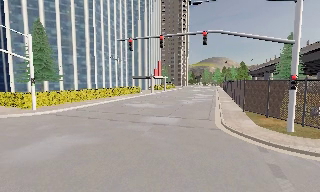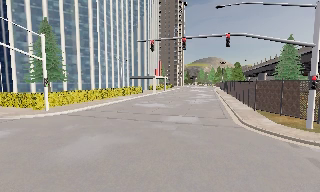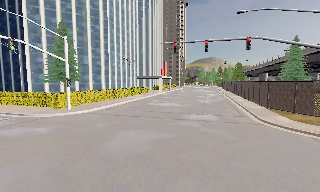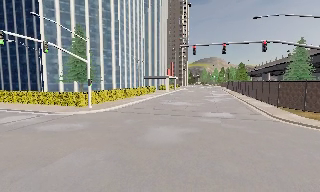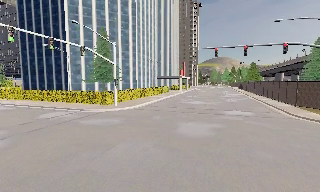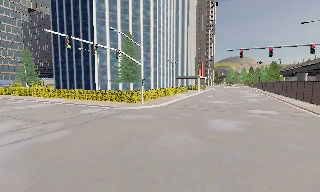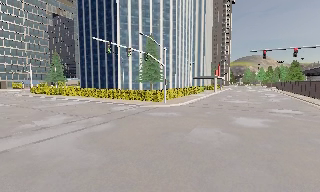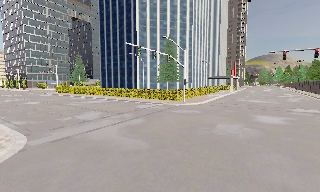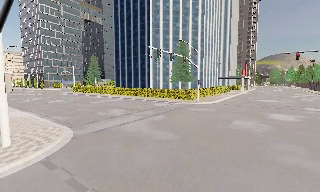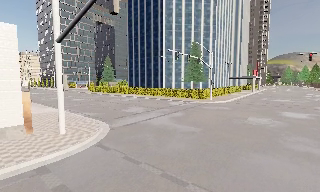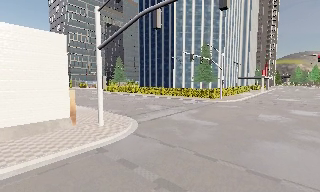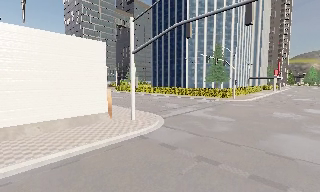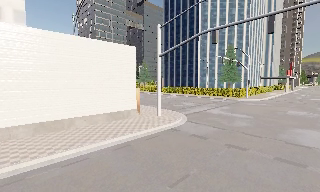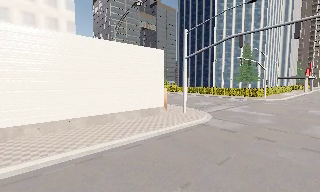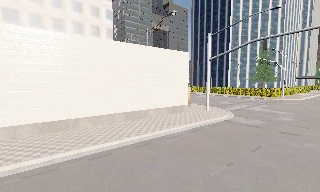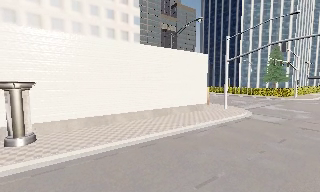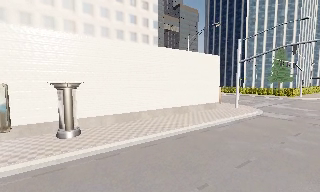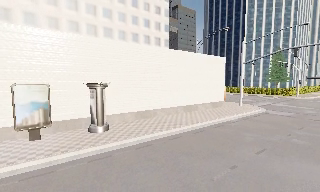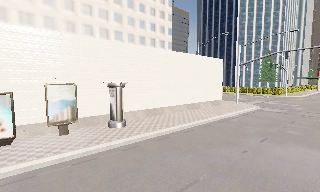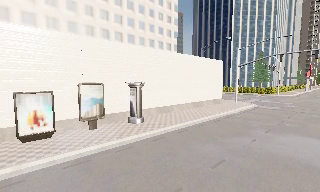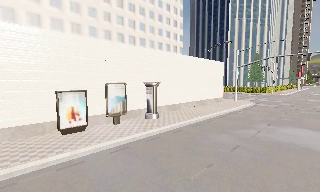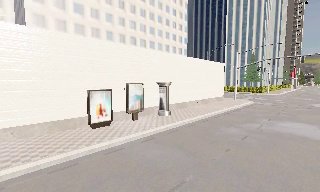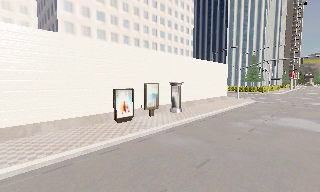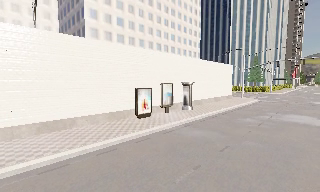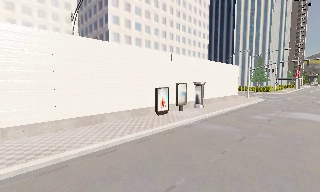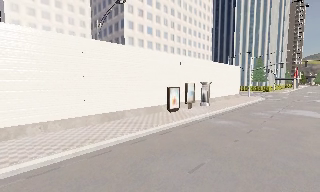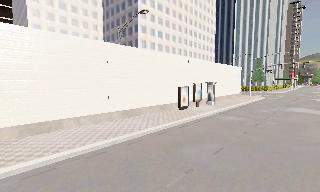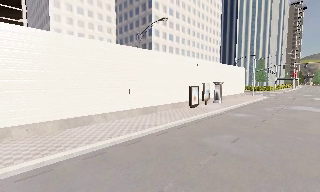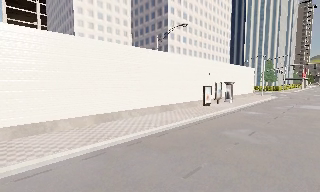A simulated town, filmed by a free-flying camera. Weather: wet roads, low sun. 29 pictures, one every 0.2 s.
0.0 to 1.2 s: The camera travels to its left and backward, about 12 m, so close, fixed things drift to the right.
1.2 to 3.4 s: The camera pans to its left, which is counterclockwise from overhead, by about 25 degrees. It travels to its left and backward, about 20 m, so close, fixed things drift to the right.
3.4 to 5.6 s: The camera travels to its left and backward, about 20 m, so close, fixed things drift to the right.
The film runs forward here.
